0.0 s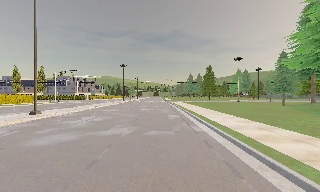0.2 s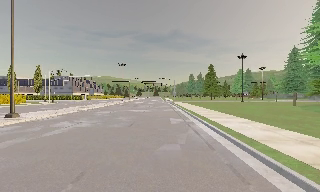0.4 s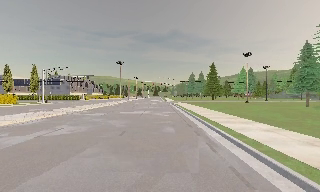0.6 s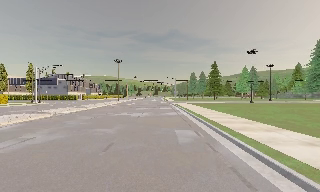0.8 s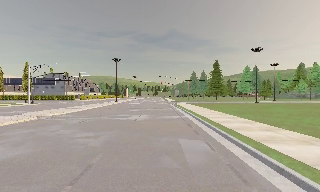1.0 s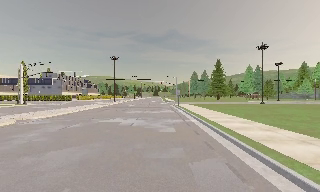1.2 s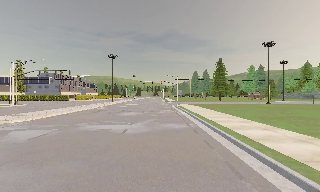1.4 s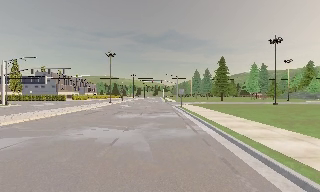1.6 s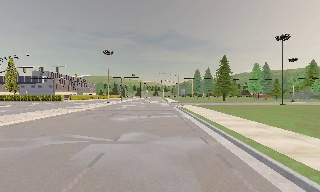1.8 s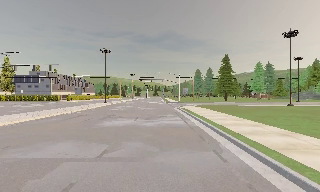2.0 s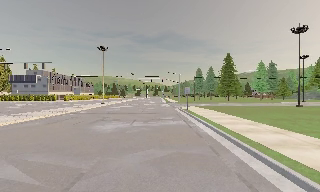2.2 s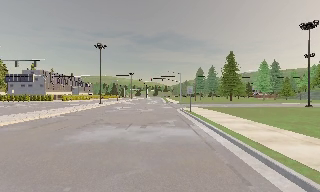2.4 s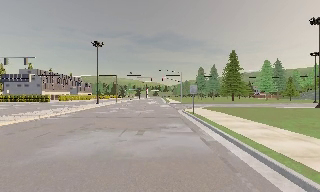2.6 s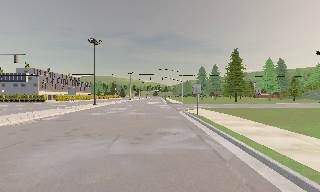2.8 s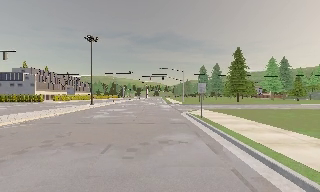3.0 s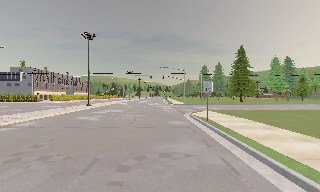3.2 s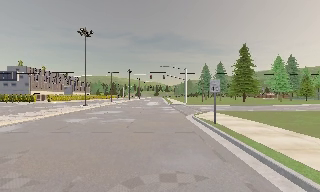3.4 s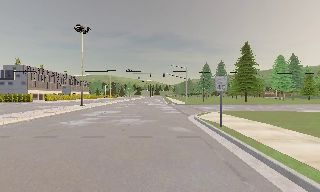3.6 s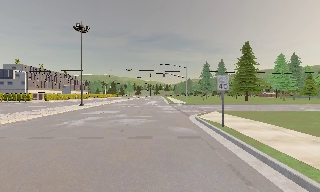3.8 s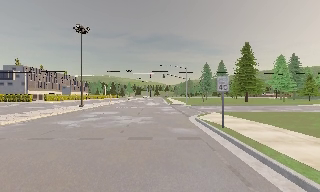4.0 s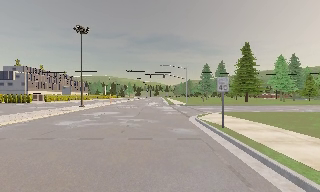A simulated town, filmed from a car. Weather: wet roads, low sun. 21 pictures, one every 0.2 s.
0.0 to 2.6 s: The camera travels forward, about 25 m, so what stands in front looms larger.
2.6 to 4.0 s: The camera travels forward, about 5 m, so what stands in front looms larger. It loses speed.
The film runs forward here.
